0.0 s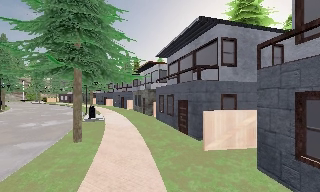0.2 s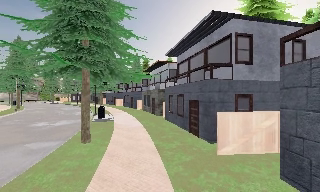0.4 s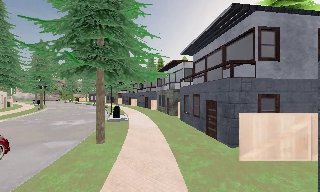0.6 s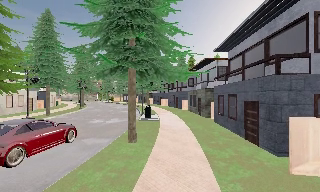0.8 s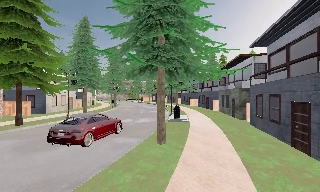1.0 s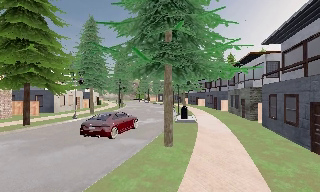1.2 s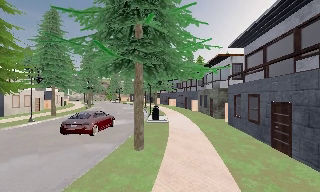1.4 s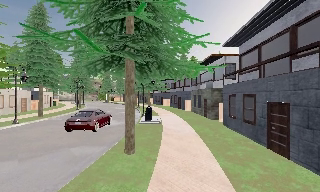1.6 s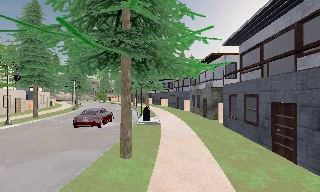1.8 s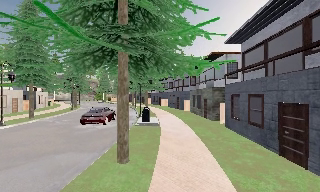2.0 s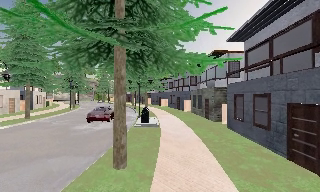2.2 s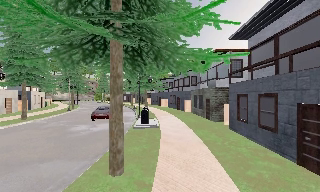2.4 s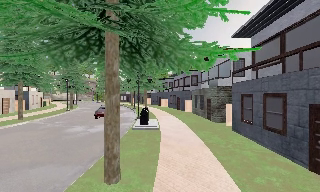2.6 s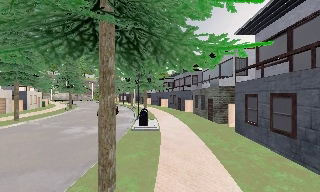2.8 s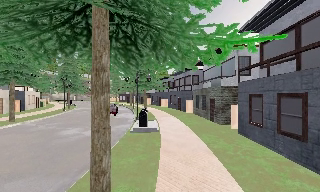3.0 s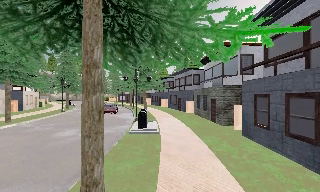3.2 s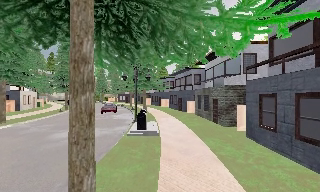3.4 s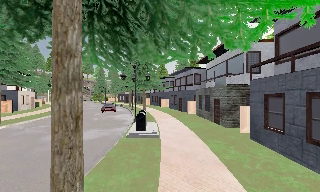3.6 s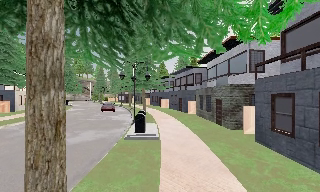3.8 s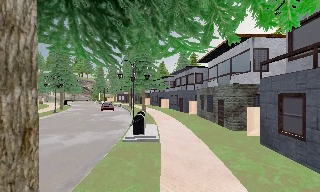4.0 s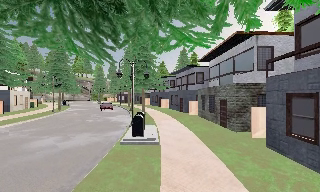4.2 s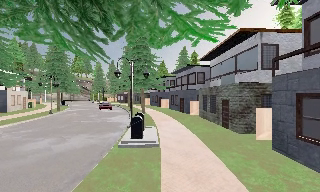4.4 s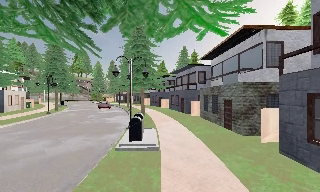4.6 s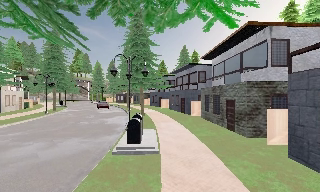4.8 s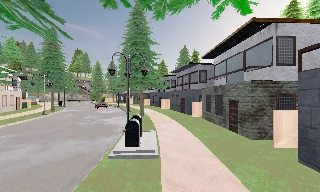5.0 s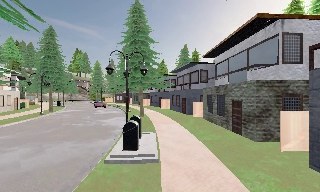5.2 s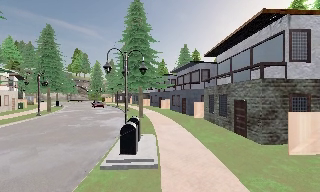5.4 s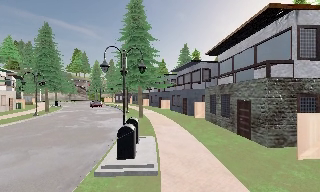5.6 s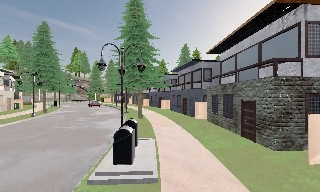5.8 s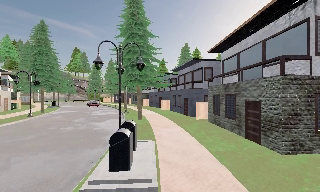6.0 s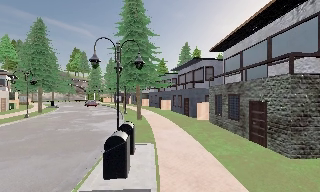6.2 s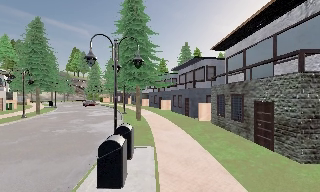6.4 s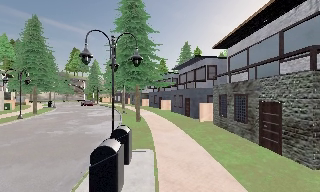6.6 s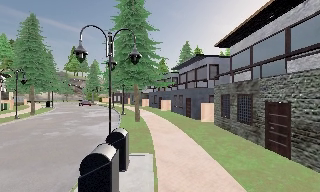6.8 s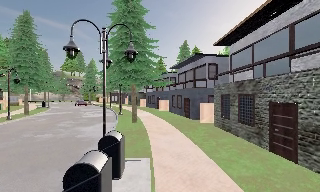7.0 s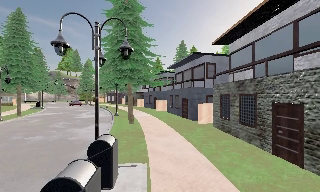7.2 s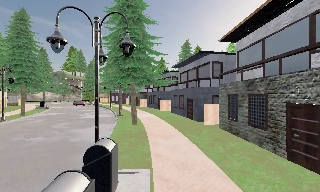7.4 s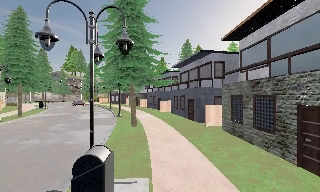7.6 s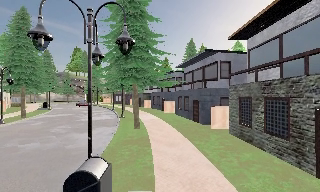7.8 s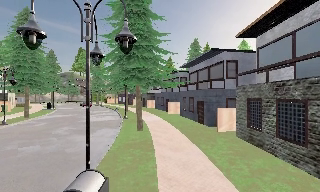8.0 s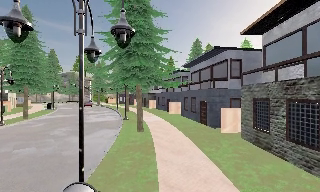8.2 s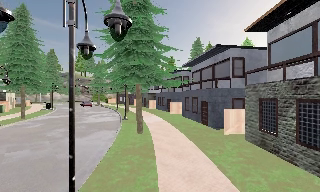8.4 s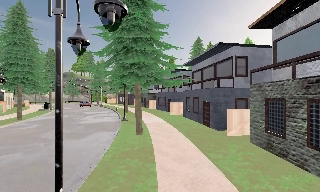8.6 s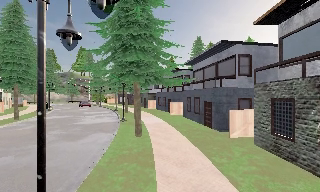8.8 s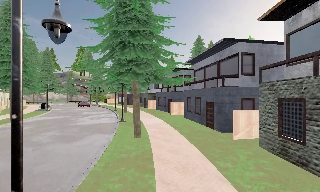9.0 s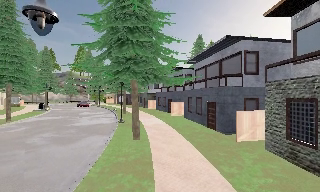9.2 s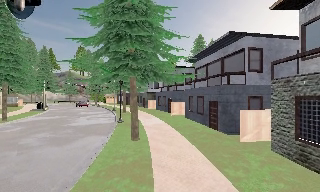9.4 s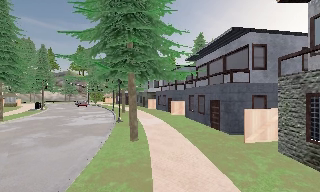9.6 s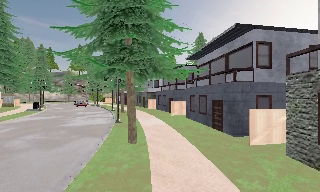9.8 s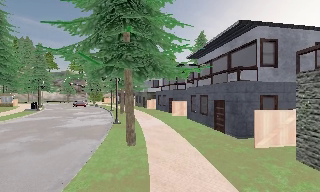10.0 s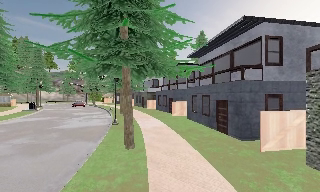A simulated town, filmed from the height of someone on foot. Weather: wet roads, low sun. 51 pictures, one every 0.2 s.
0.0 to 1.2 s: The camera swings to its left by about 20 degrees, and the scene slides to the right. It travels forward, about 2 m, so what stands in front looms larger.
1.2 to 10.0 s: The camera travels forward, about 17 m, so what stands in front looms larger.
The film runs forward here.
